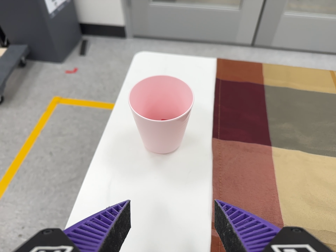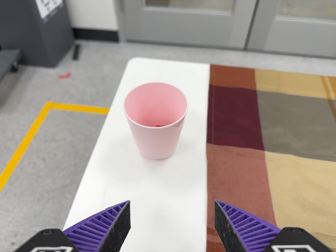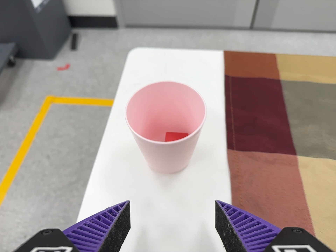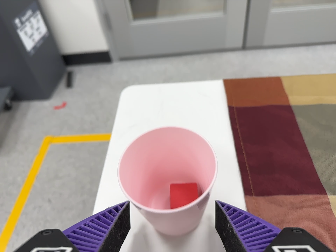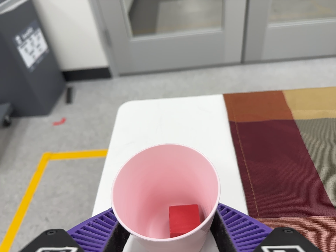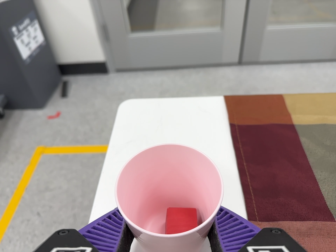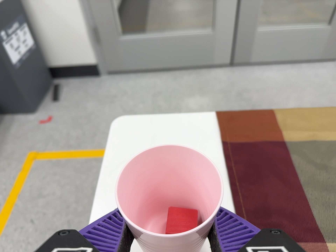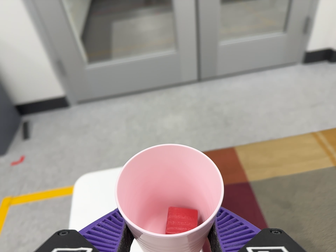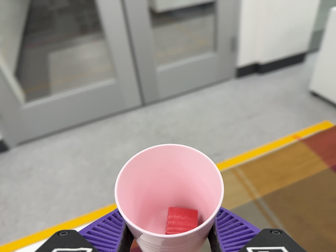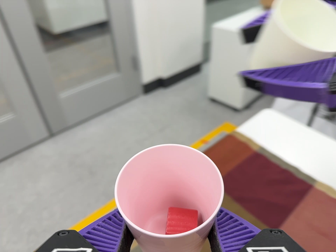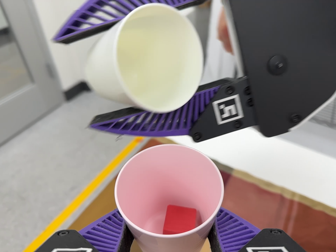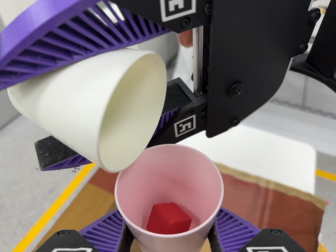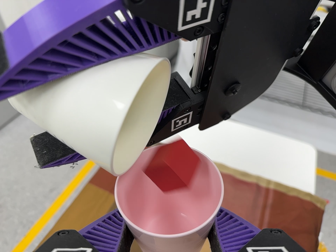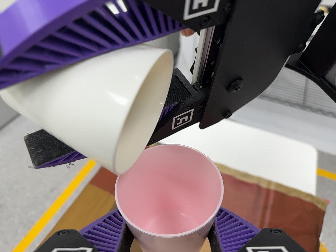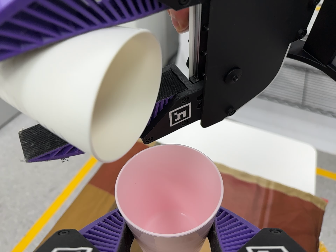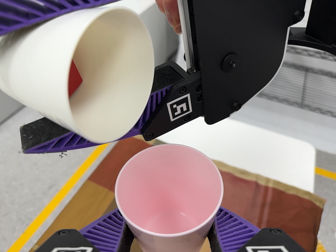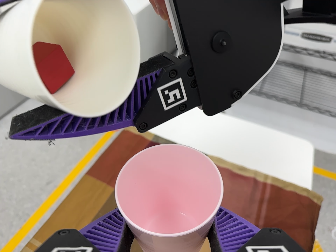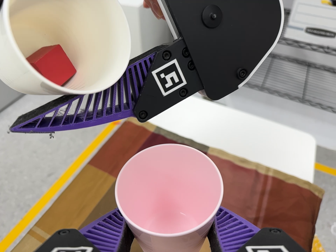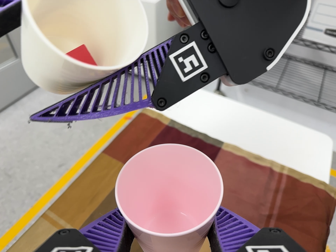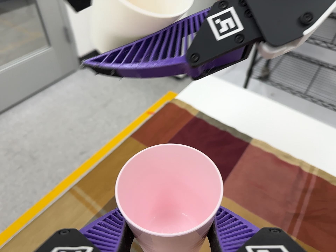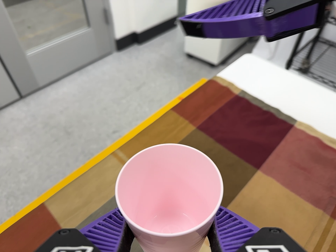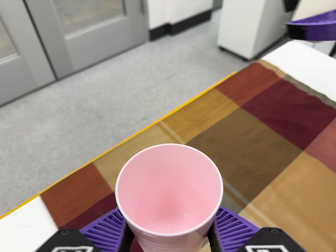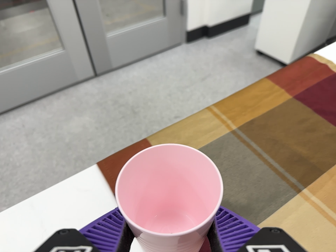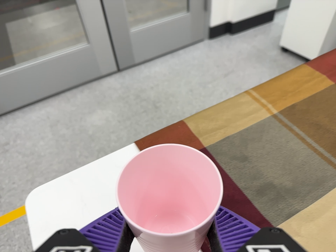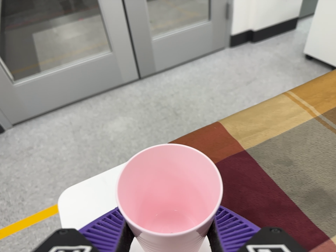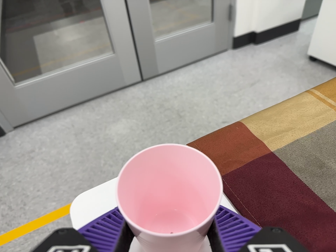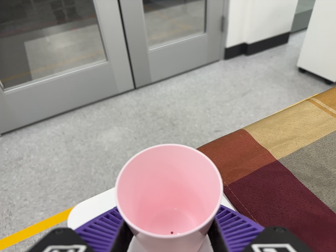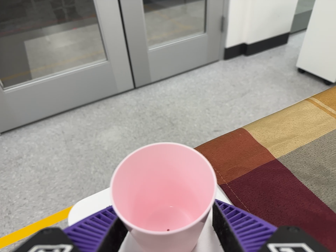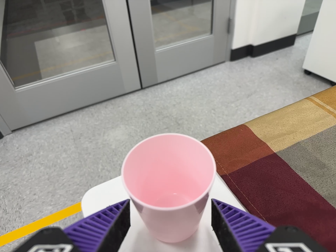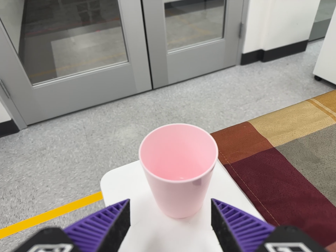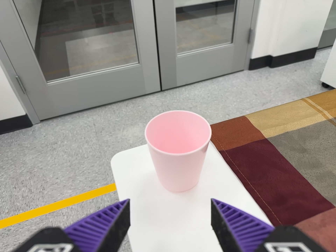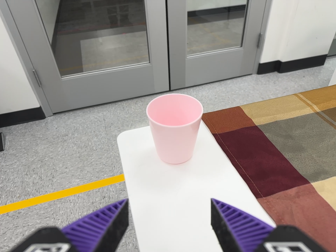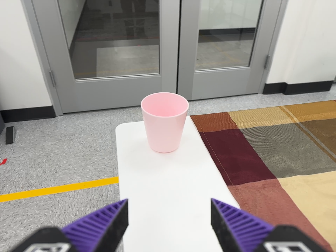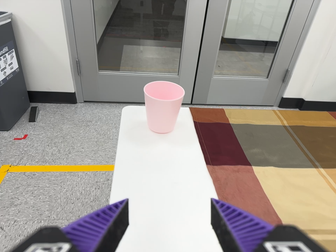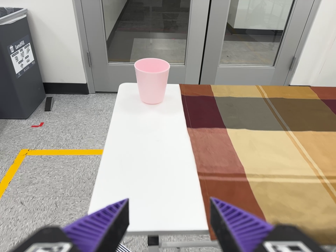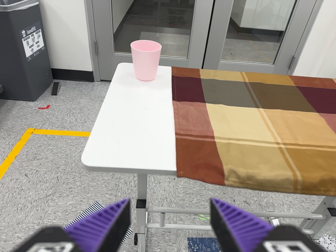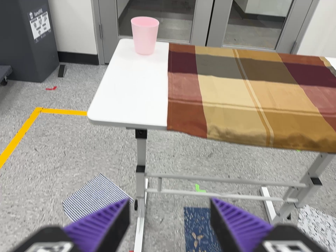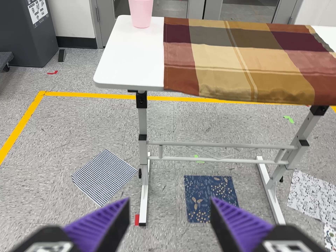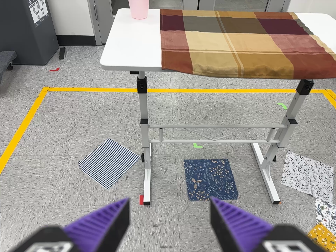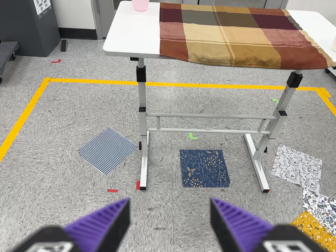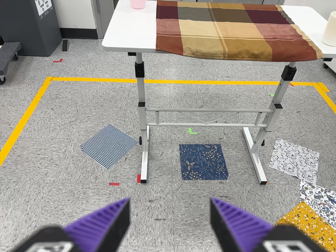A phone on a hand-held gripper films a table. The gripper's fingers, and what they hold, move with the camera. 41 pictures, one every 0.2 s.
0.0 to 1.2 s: The camera travels forward and toward the top of its view, about 14 cm, so what stands in front looms larger. It rolls about its line of sight by about 10 degrees, and the scene rotates counterclockwise.
1.2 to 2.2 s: The scene slides to the left, as the camera pans about 50 degrees to its right. It travels toward the top of its view and to its right, about 28 cm, so close, fixed things drift downward. It rolls about its line of sight by about 40 degrees, and the scene rotates counterclockwise.
2.2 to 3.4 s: The camera shifts only a little, or ends up much as it began.
3.4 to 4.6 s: The camera swings to its left by about 25 degrees, and the scene slides to the right. It travels toward the bottom of its view and to its left, about 24 cm, so close, fixed things drift upward. It rolls about its line of sight by about 20 degrees, and the scene rotates clockwise.
4.6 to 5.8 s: The camera travels to its left, about 8 cm, so close, fixed things drift to the right.
5.8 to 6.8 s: The camera pans to its left by about 15 degrees. It travels backward, toward the bottom of its view and to its right, about 38 cm, so what stands in front gets smaller. It rolls about its line of sight by about 20 degrees, and the scene rotates clockwise.
6.8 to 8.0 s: The camera travels backward and toward the bottom of its view, about 50 cm, so what stands in front gets smaller.
The film runs backward here.
